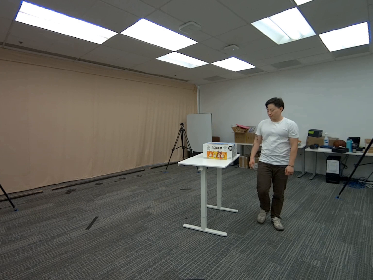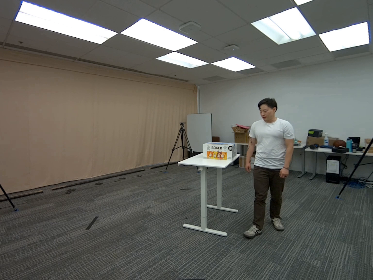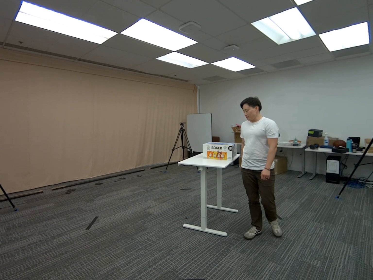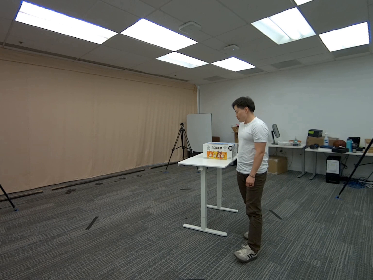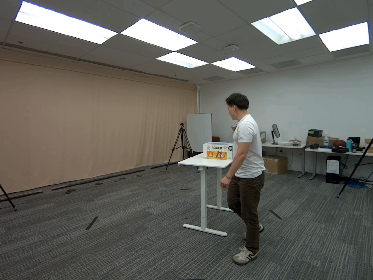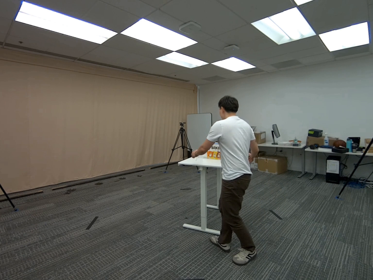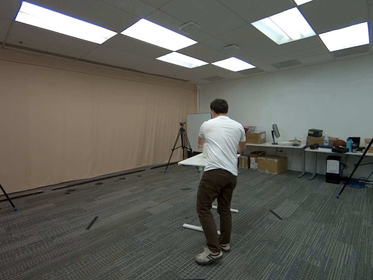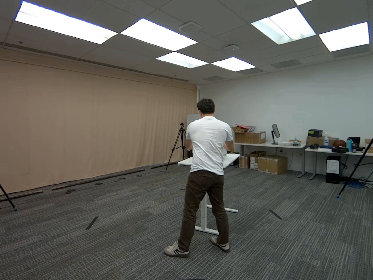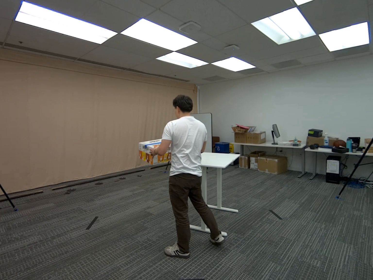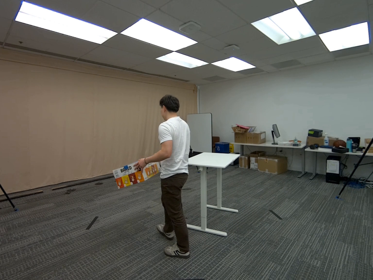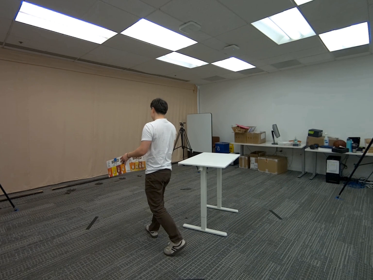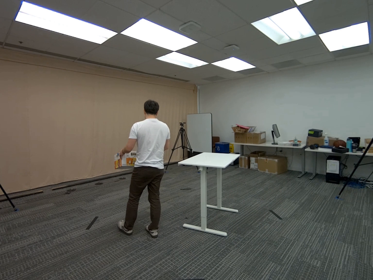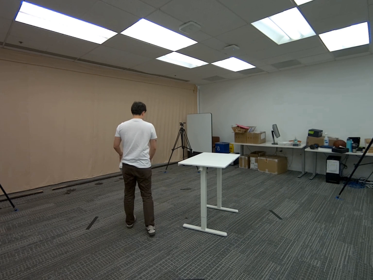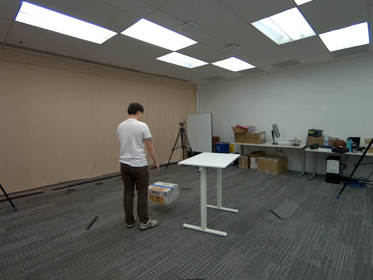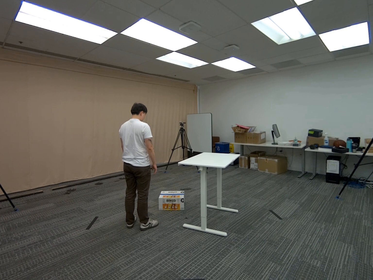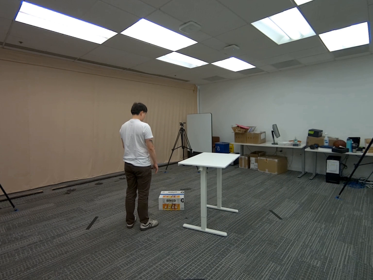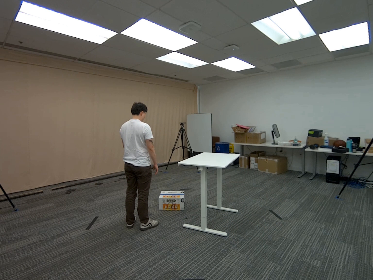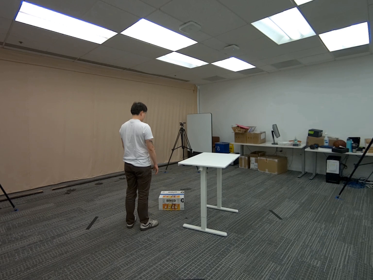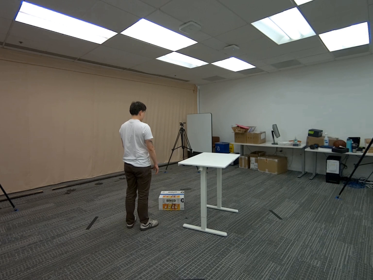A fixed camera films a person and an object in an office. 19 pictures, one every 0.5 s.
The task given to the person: Walk to the snack box on the white desk, use both hands to pick up the box and place it on the ground.
